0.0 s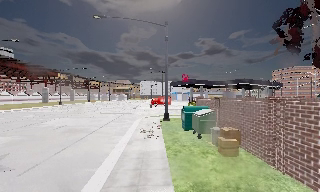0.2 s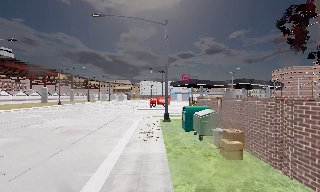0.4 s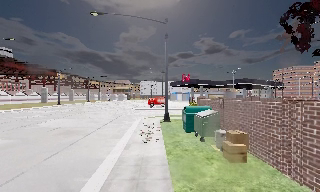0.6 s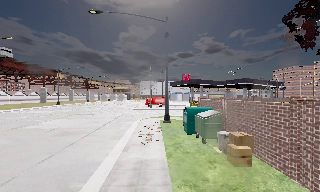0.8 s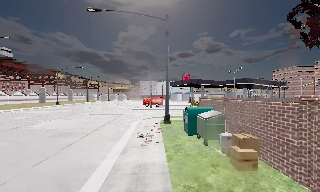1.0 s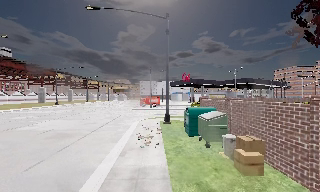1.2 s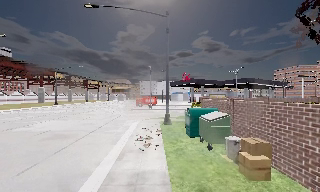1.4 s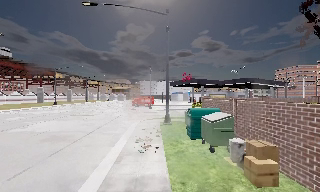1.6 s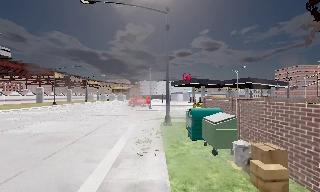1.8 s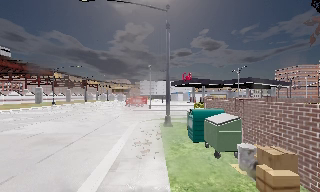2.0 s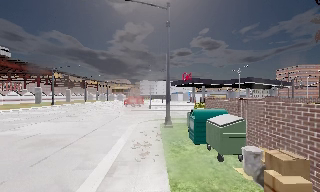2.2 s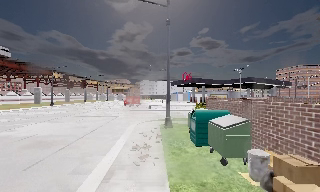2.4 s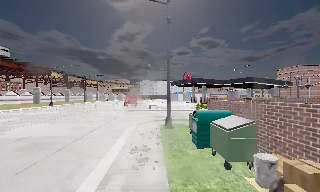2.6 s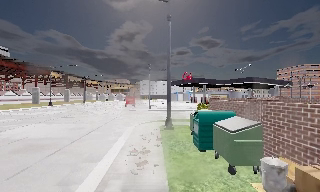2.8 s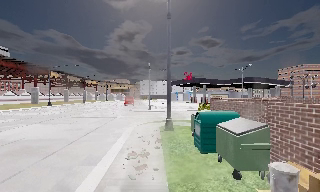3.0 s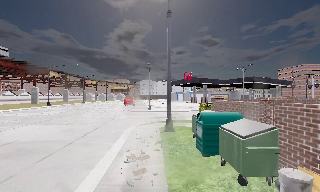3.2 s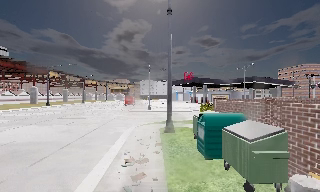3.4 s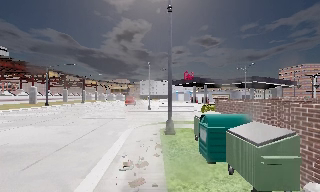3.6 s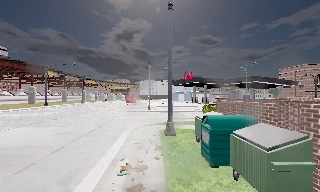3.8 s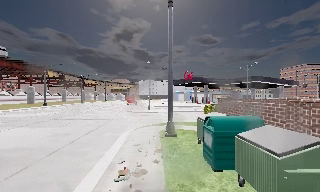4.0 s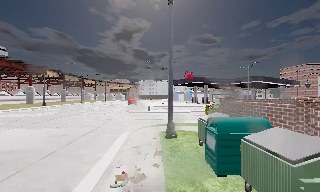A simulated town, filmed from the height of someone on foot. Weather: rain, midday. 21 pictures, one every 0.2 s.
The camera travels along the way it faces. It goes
forward.
0.0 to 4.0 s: The camera travels forward, about 7 m, so what stands in front looms larger.
The film runs forward here.
